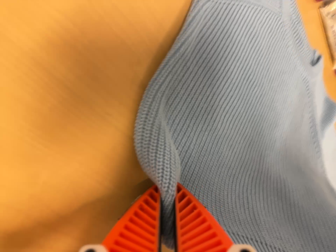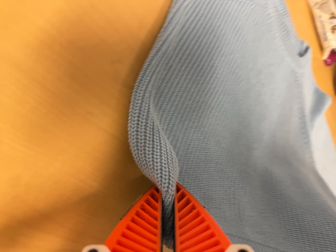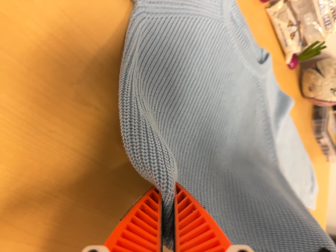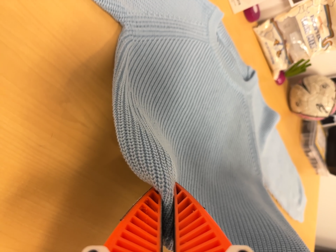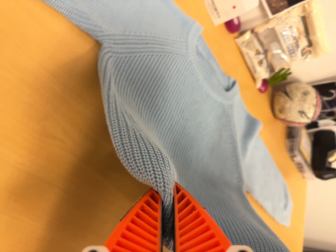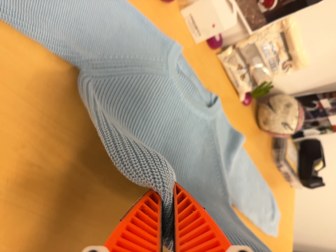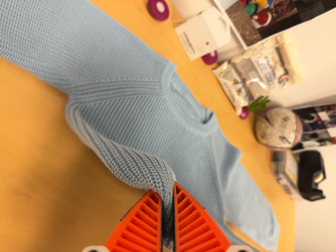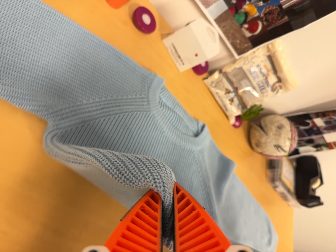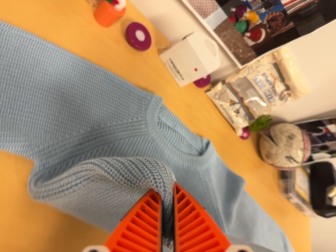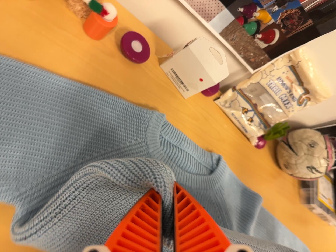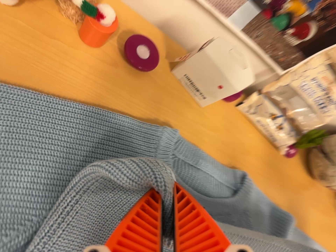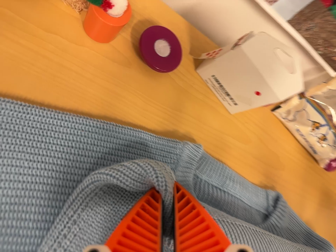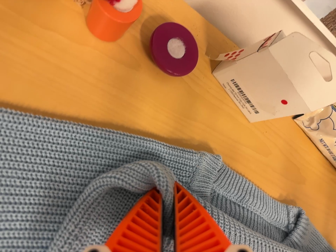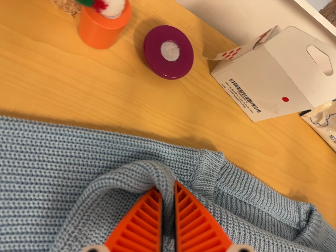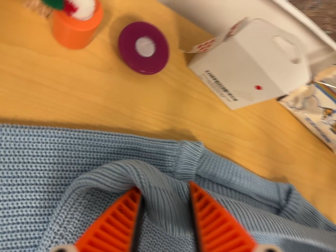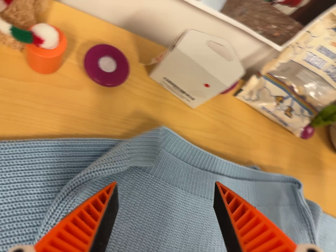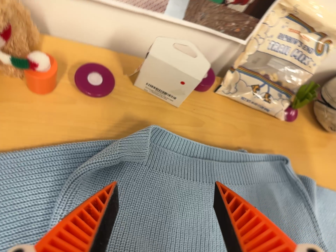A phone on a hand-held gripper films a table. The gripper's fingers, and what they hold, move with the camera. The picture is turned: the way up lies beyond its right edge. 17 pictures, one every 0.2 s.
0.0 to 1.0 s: The camera travels to its right, backward and toward the top of its view, about 14 cm, so close, fixed things drift to the left.
1.0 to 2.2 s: The camera pans to its left by about 15 degrees. It travels forward and toward the top of its view, about 30 cm, so what stands in front looms larger.
2.2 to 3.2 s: The camera travels to its right and backward, about 10 cm, so close, fixed things drift to the left. It rolls about its line of sight by about 25 degrees, and the scene rotates counterclockwise.
The film runs forward here.
